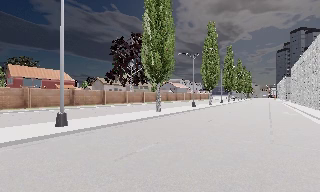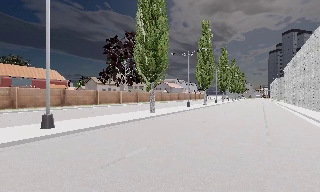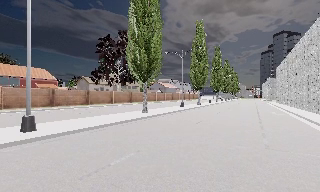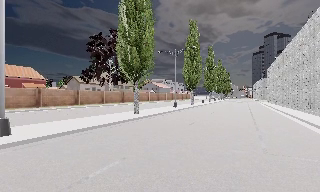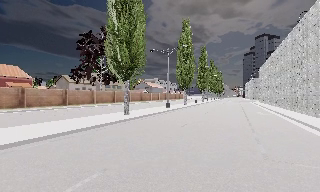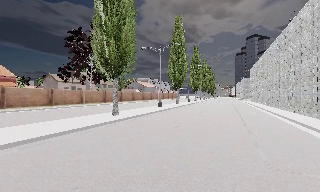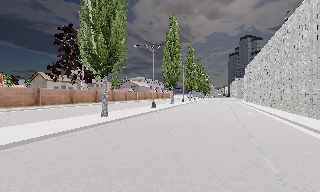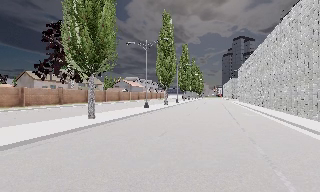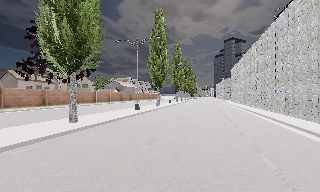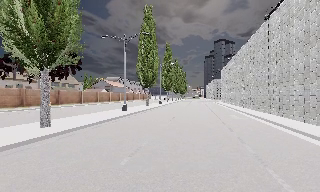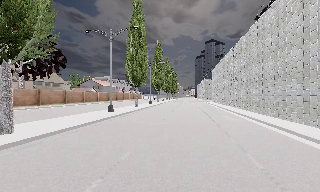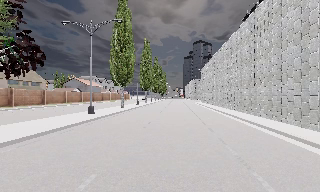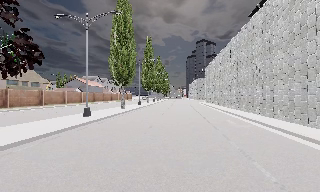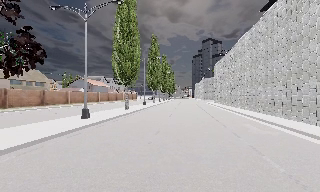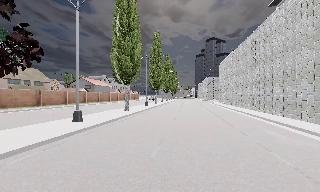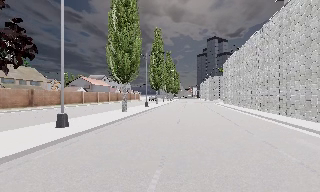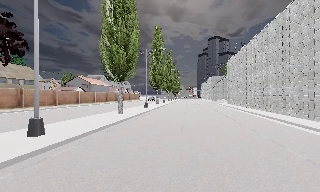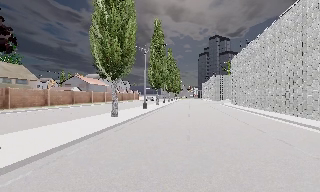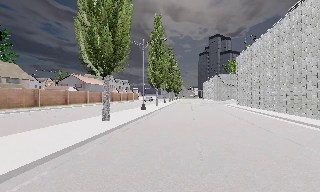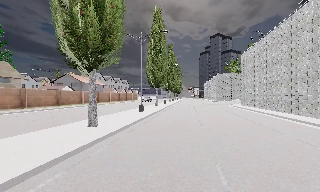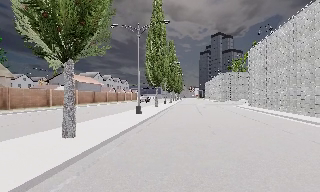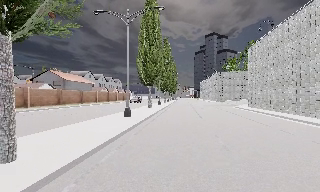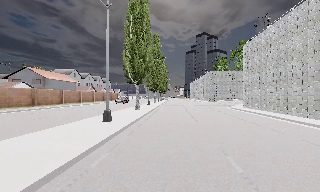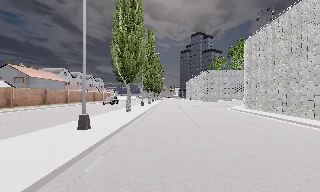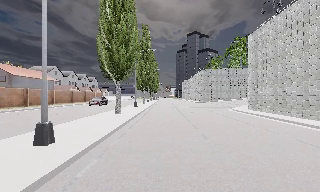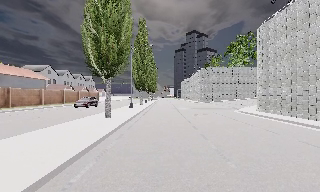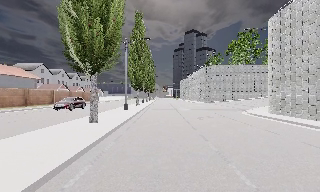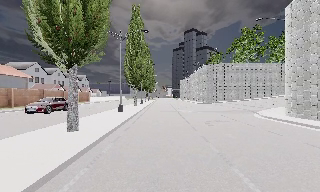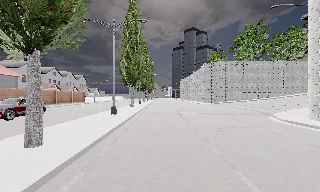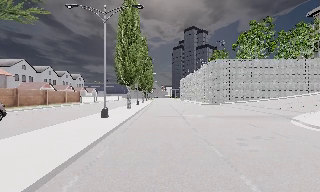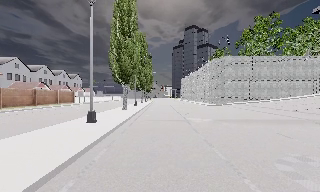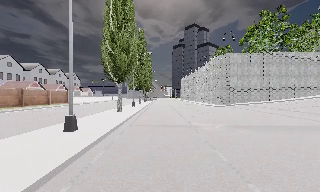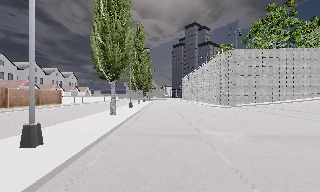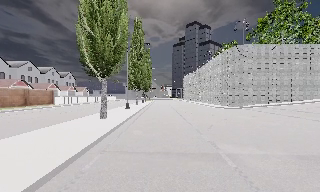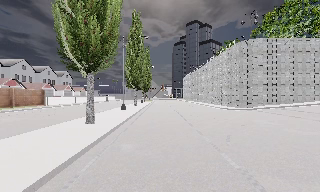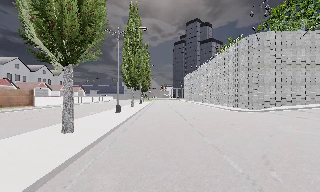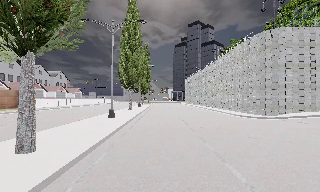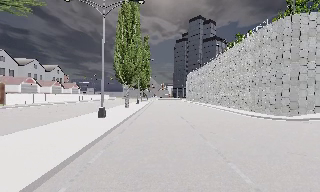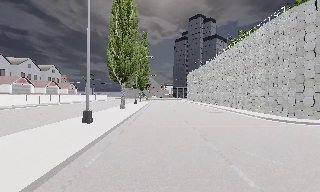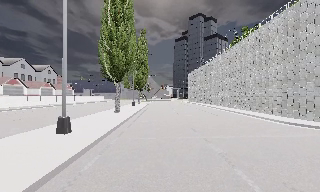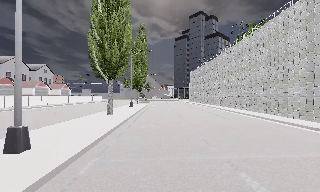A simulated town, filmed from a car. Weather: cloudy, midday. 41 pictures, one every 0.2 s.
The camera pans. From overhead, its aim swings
clockwise.
The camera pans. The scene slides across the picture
to the left.
0.0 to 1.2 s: The scene slides to the left, as the camera pans about 15 degrees to its right. It travels forward, about 3.5 m, so what stands in front looms larger. It gains speed.
1.2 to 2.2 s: The camera swings to its right by about 15 degrees, and the scene slides to the left. It travels forward, about 5 m, so what stands in front looms larger.
2.2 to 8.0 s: The camera travels forward, about 60 m, so what stands in front looms larger.
The film runs forward here.
